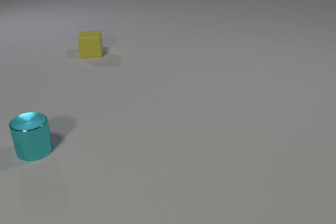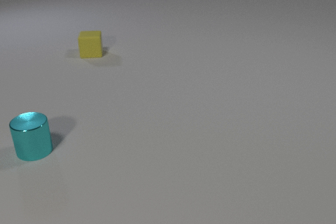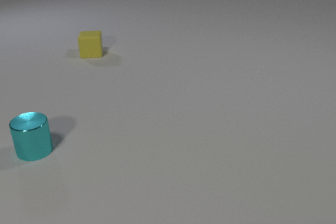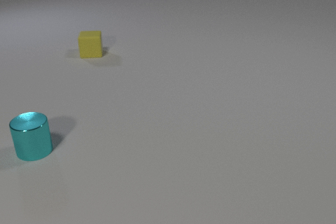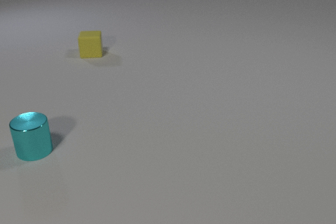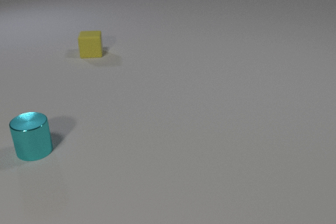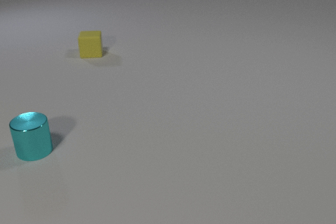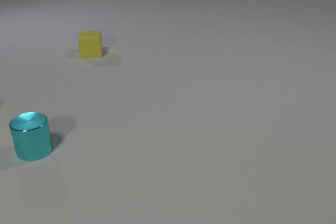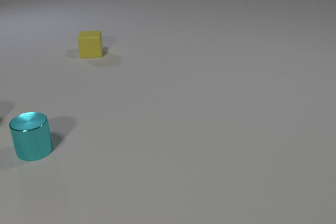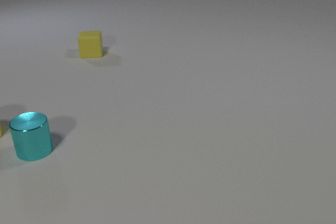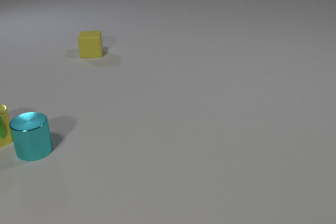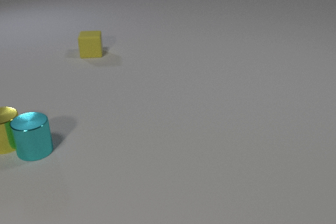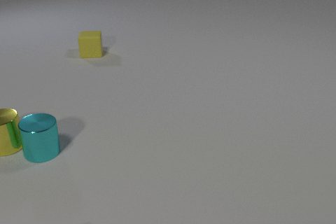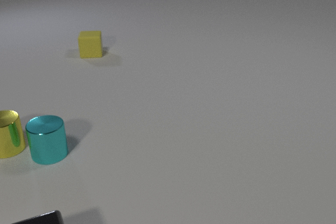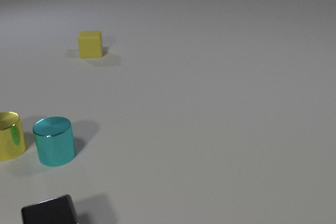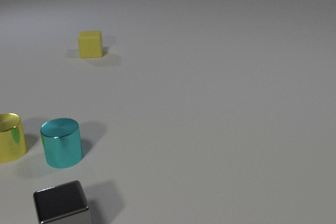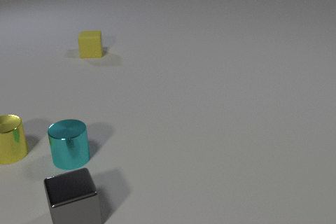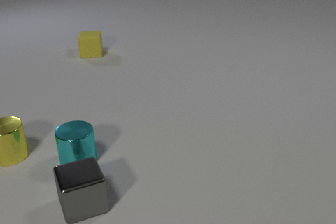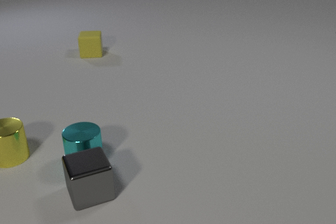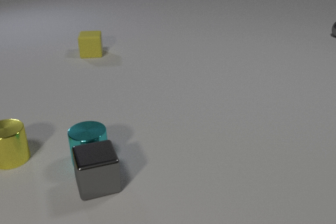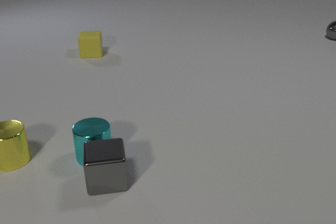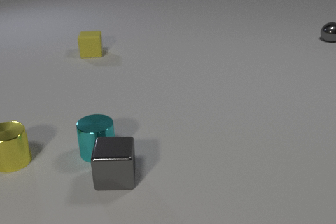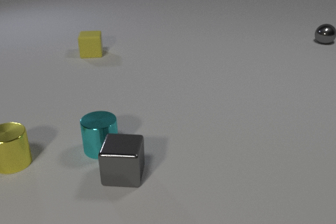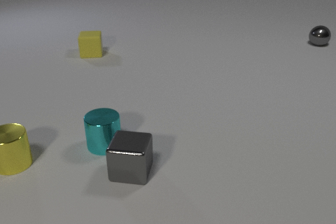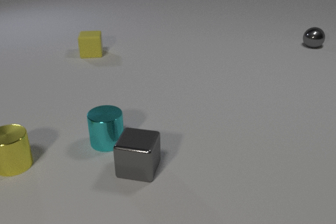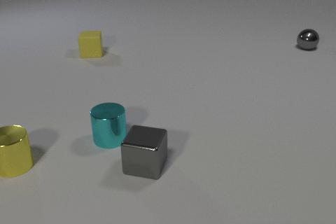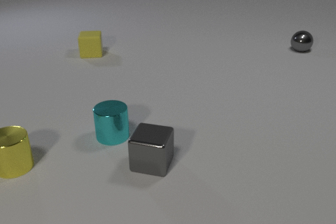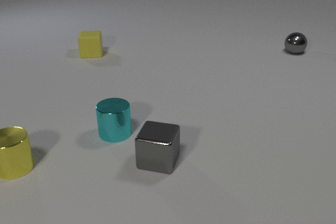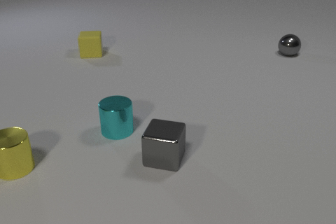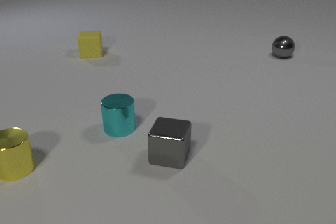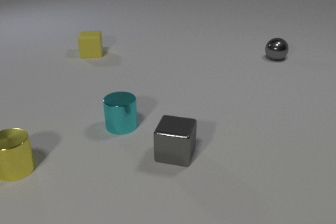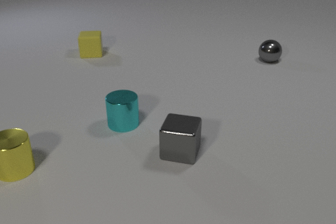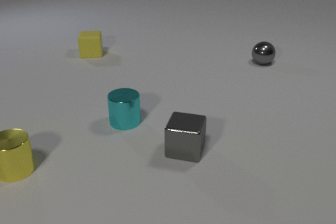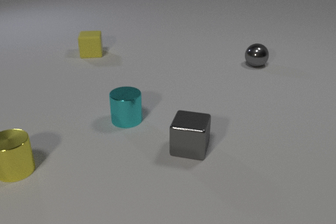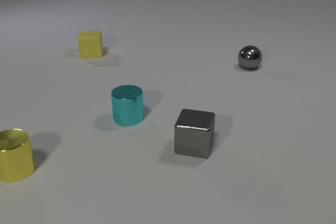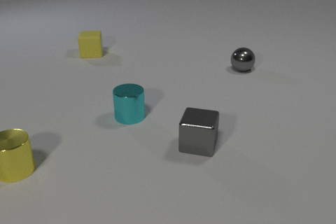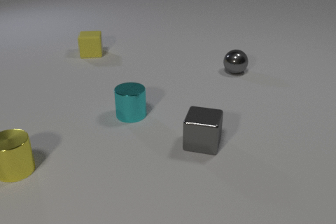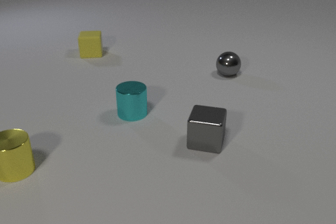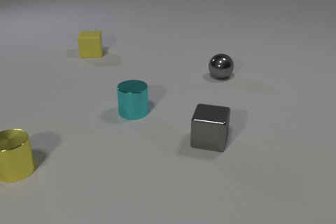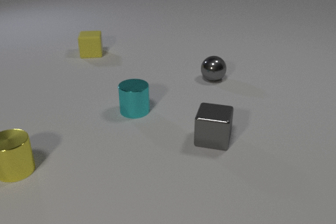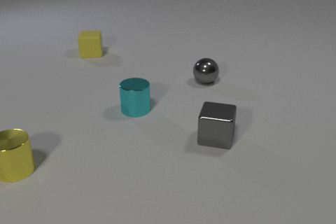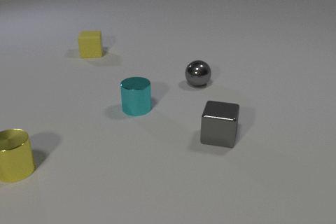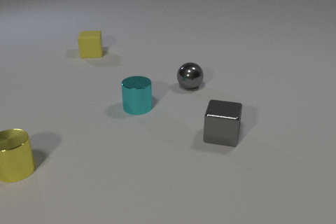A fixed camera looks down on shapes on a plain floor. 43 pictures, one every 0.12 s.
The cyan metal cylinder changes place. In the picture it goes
to the right.
0.00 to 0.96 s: Next to nothing moves.
0.96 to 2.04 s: The yellow metal cylinder comes in at the left edge, slides toward the camera and to the right. The cyan metal cylinder slides to the right and toward the camera. The gray metal cube comes in at the bottom edge, slides away from the camera and to the right. The yellow metal cylinder and the cyan metal cylinder collide.
2.04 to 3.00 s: The yellow metal cylinder slides toward the camera. The cyan metal cylinder slides to the right and away from the camera. The gray metal cube slides to the right and away from the camera, spins clockwise seen from above by about 45 degrees, its near face sliding to the left. The gray metal sphere comes in at the right edge, rolls toward the camera and to the left. The cyan metal cylinder and the gray metal cube collide.
3.00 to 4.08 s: The yellow metal cylinder slides toward the camera. The cyan metal cylinder slides away from the camera and to the right. The gray metal cube slides to the right and away from the camera. The gray metal sphere rolls toward the camera and to the left.
4.08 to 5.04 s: The cyan metal cylinder slides away from the camera and to the right. The gray metal cube slides to the right and away from the camera. The gray metal sphere rolls to the left and toward the camera.
How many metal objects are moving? 4.
What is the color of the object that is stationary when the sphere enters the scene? yellow.
How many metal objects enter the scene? 3.
